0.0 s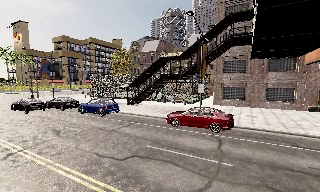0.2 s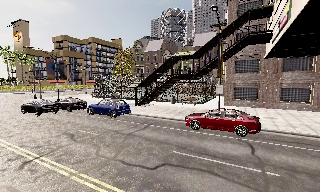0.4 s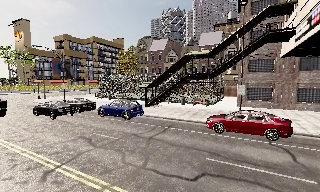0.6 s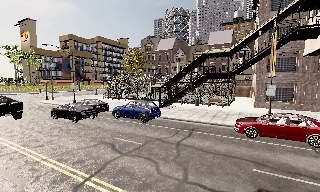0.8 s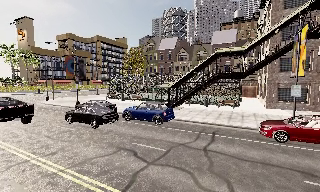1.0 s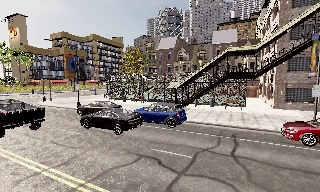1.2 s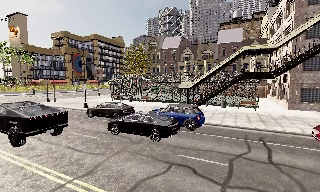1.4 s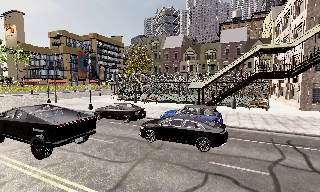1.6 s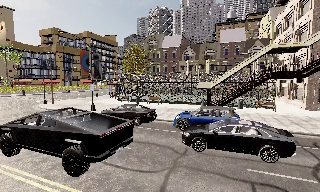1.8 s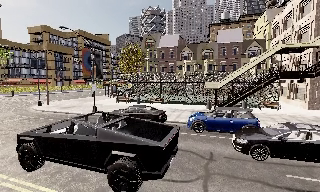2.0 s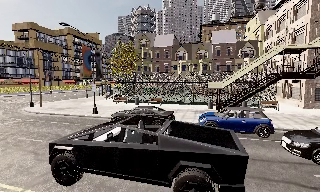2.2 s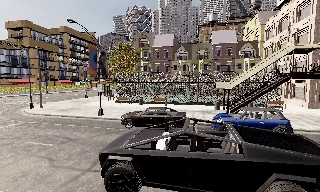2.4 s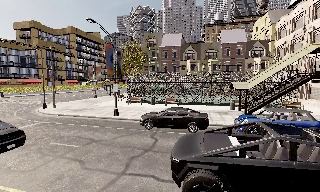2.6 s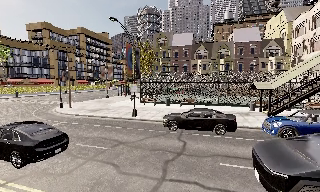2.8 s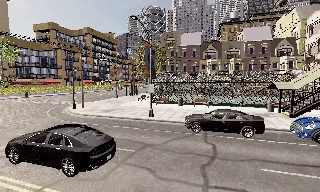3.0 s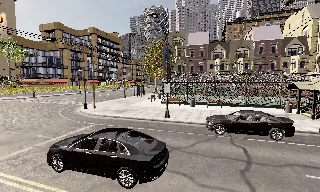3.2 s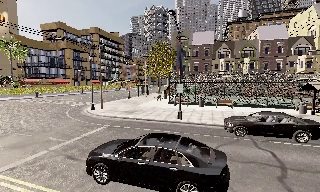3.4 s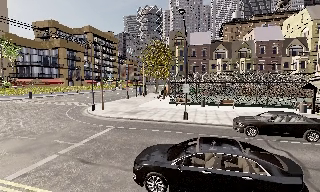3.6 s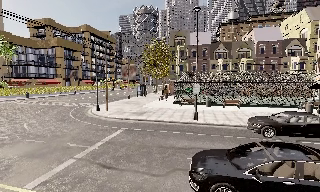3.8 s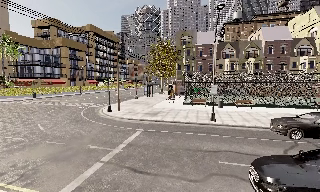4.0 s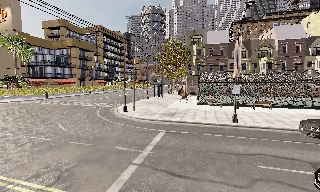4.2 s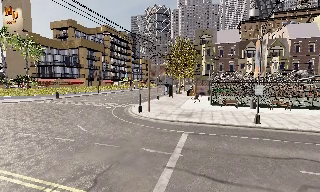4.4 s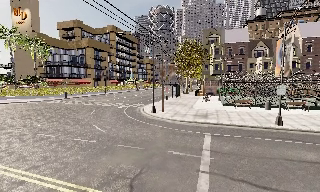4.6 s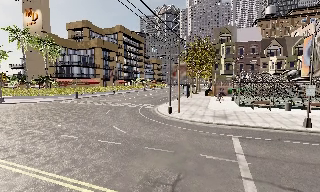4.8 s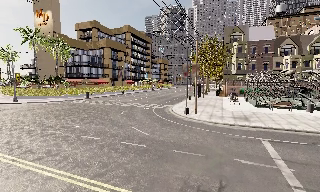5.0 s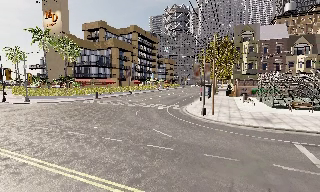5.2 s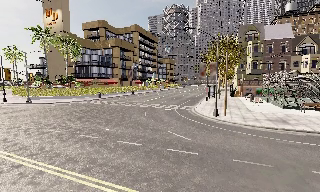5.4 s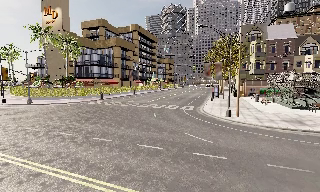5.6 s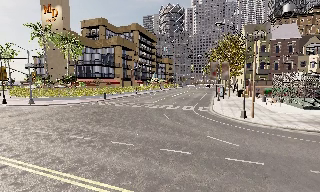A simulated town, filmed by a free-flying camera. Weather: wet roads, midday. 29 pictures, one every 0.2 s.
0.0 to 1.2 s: The camera travels to its left and forward, about 10 m, so close, fixed things drift to the right.
1.2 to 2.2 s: The camera pans to its right, which is clockwise from overhead, by about 10 degrees. It travels to its left, about 8 m, so close, fixed things drift to the right.
2.2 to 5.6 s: The camera travels to its left, about 20 m, so close, fixed things drift to the right.
The film runs backward here.
